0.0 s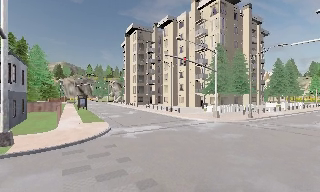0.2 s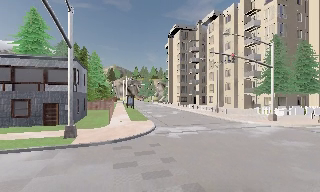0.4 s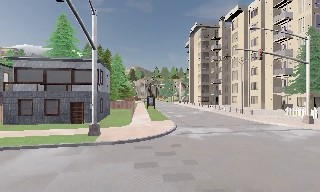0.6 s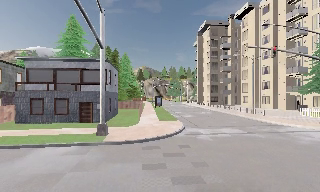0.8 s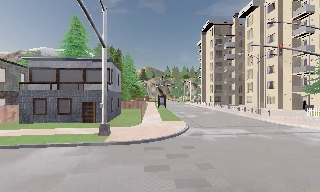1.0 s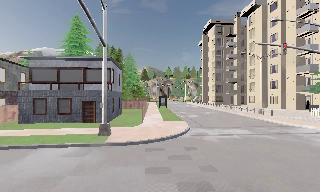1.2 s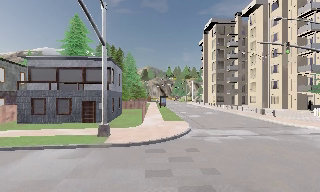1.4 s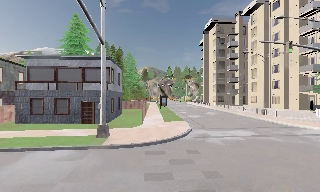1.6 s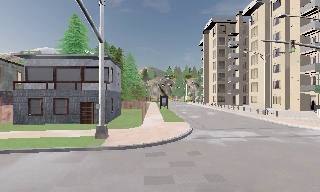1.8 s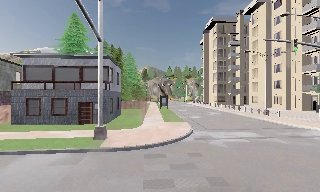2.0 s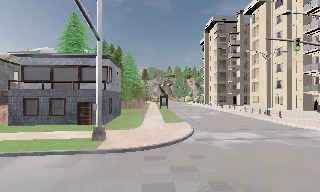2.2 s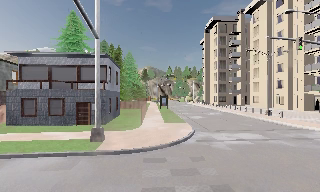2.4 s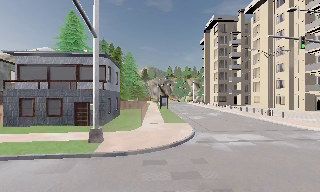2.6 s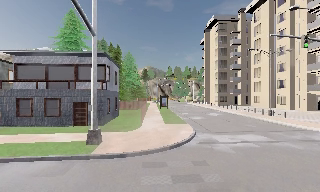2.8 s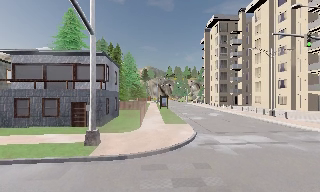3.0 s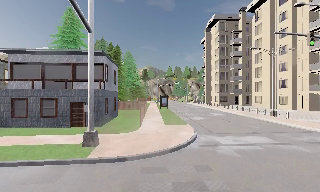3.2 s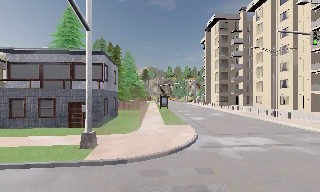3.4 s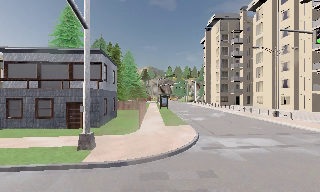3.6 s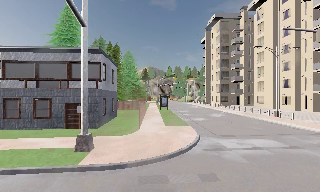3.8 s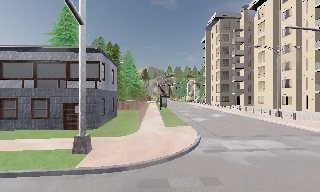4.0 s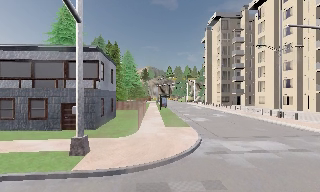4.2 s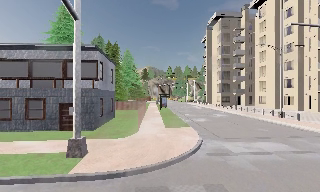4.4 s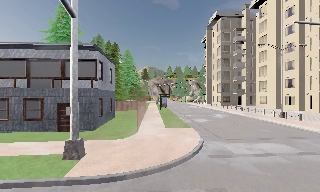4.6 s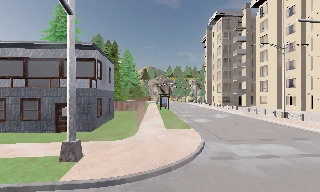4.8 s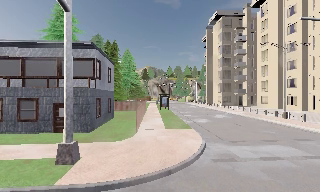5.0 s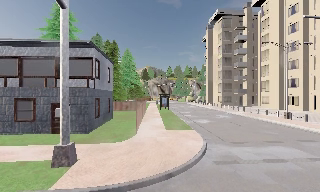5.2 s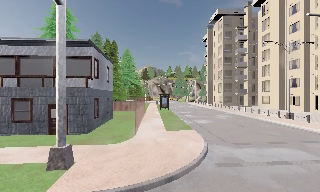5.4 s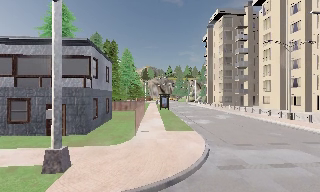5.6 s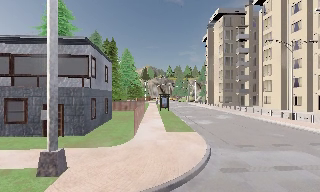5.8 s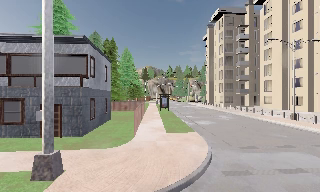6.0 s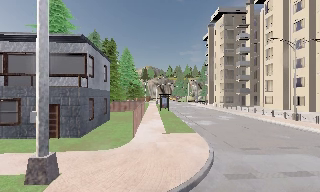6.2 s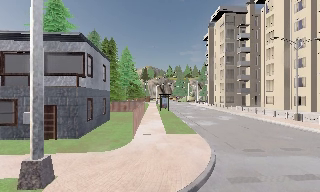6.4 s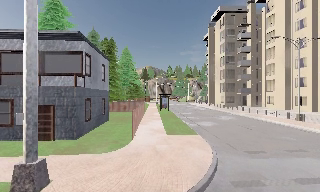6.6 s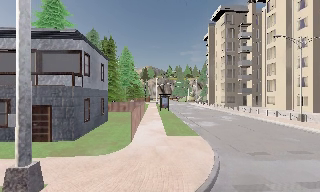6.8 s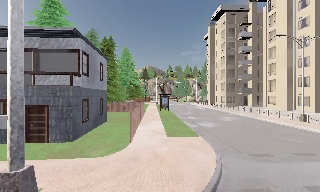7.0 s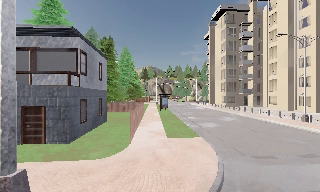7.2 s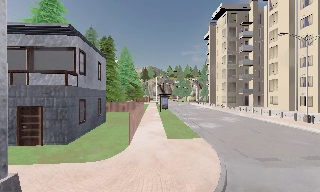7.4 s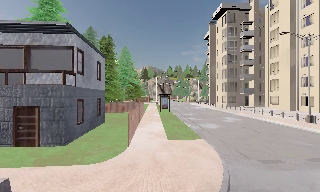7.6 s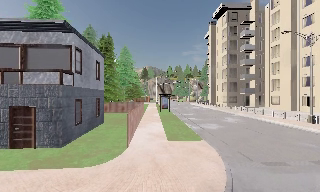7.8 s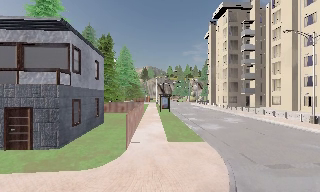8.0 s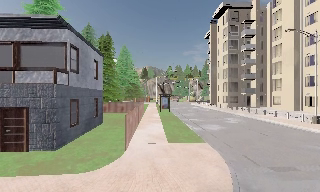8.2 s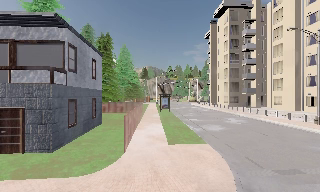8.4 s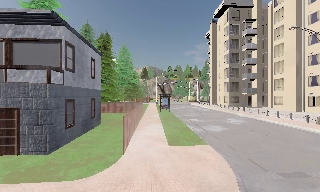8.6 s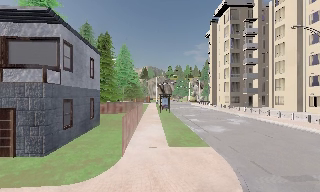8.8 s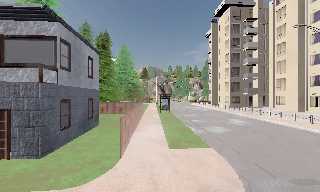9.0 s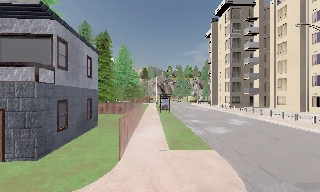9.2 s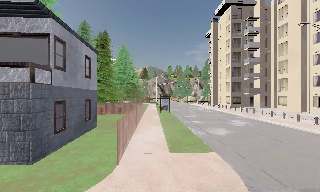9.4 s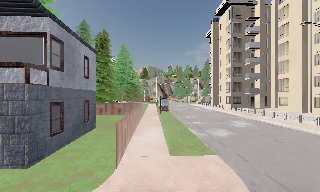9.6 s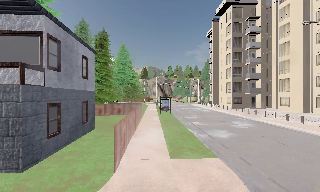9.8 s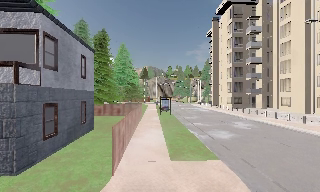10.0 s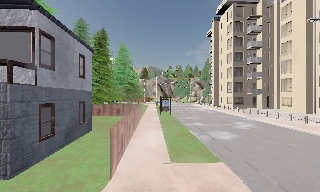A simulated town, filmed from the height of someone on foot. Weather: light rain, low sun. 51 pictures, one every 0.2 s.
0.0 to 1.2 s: The scene slides to the right, as the camera pans about 25 degrees to its left. It travels forward, about 1.5 m, so what stands in front looms larger.
1.2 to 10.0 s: The camera travels forward, about 9 m, so what stands in front looms larger.
The film runs forward here.
